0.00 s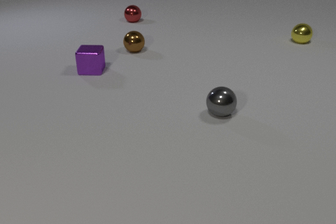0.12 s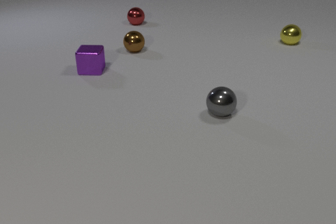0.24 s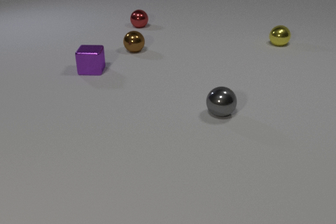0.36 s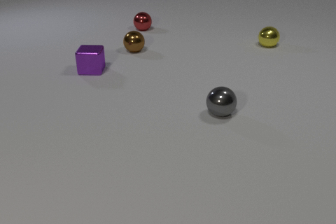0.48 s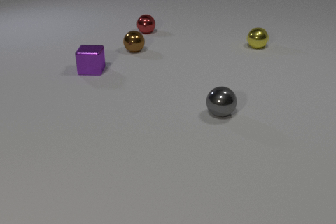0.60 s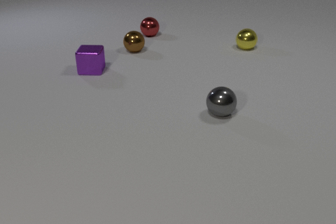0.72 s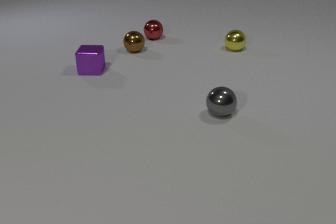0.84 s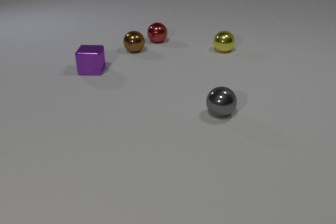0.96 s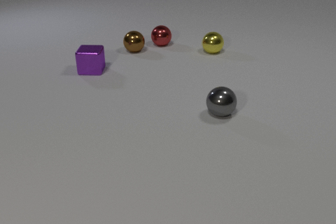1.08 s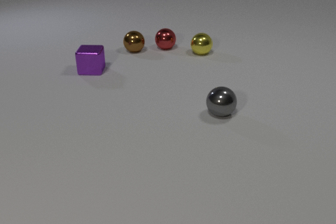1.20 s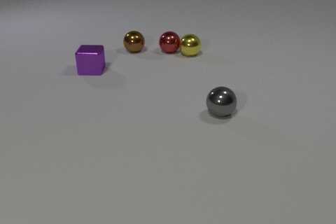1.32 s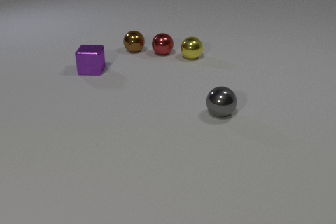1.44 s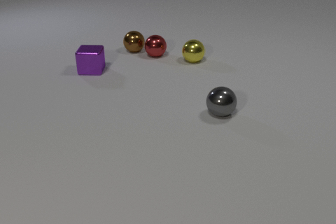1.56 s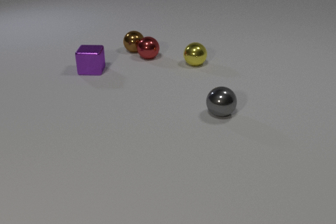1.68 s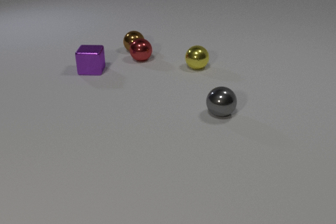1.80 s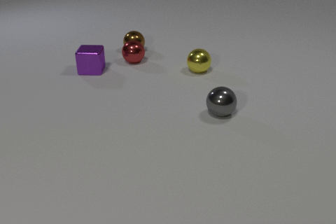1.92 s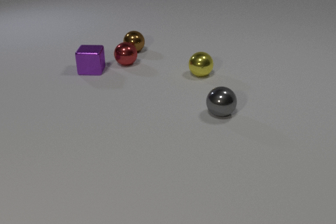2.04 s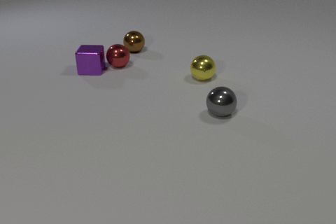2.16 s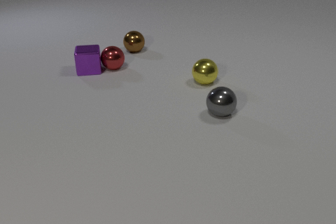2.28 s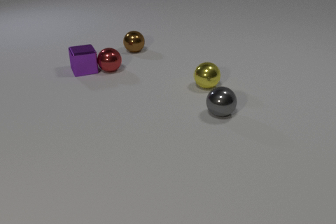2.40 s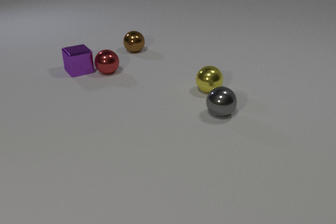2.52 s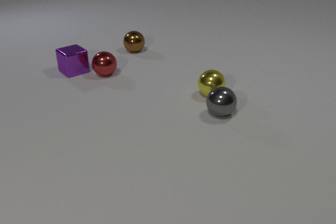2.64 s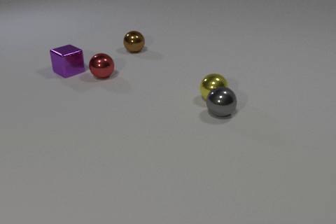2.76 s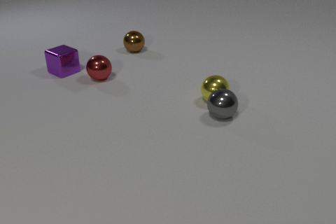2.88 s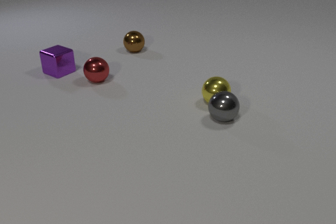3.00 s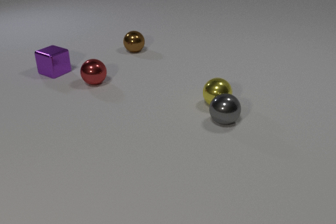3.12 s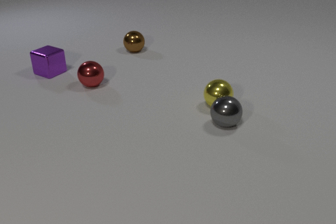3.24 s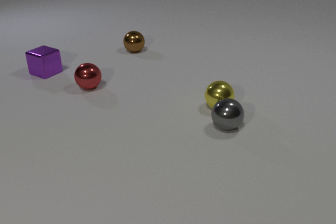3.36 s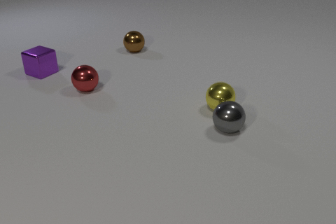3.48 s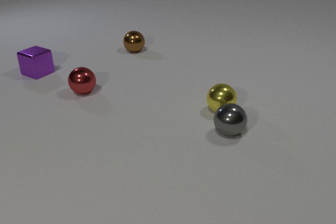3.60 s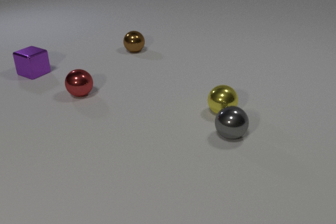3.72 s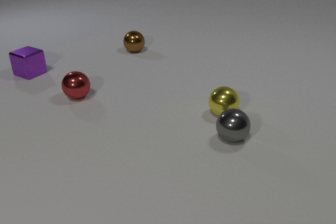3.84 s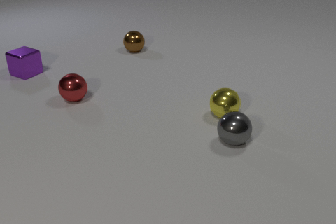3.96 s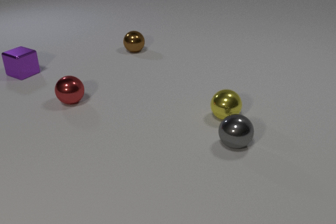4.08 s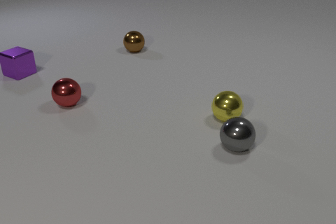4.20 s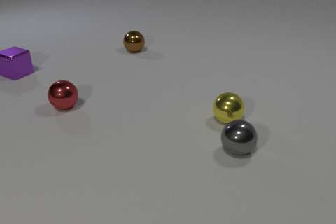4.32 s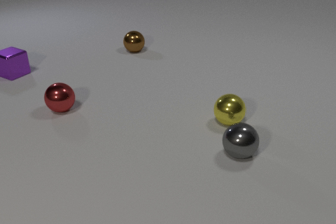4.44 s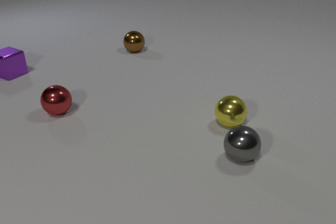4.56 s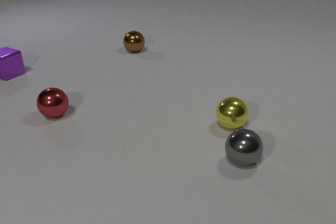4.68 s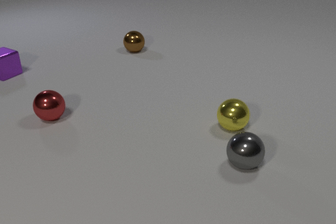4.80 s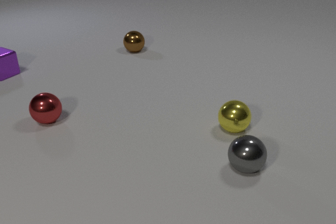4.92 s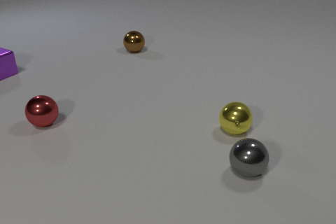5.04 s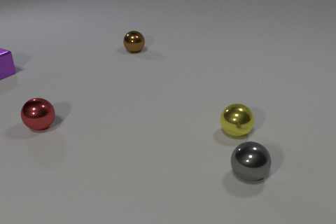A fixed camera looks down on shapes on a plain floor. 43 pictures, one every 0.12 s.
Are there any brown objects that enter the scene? no.
How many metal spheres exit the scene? 0.
How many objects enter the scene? 0.
0.00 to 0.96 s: The yellow metal sphere rolls to the left and toward the camera. The red metal sphere rolls toward the camera.
0.96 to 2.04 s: The yellow metal sphere rolls toward the camera. The red metal sphere rolls toward the camera and to the left. The yellow metal sphere and the red metal sphere collide.
2.04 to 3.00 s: The yellow metal sphere rolls toward the camera. The red metal sphere rolls toward the camera and to the left. The gray metal sphere rolls toward the camera. The purple metal cube slides to the left, spins so that its near face slides to the right, counterclockwise seen from above. The red metal sphere and the purple metal cube collide. The yellow metal sphere and the gray metal sphere collide.
3.00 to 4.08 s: The yellow metal sphere rolls toward the camera. The red metal sphere rolls toward the camera and to the left. The gray metal sphere rolls toward the camera. The purple metal cube slides to the left.
4.08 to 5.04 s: The yellow metal sphere rolls toward the camera. The red metal sphere rolls toward the camera and to the left. The gray metal sphere rolls toward the camera. The purple metal cube slides to the left.
